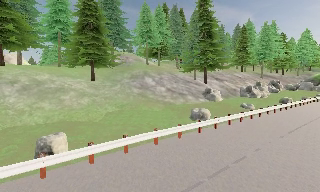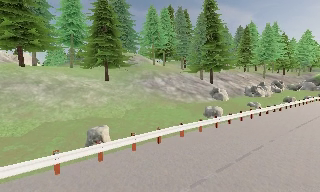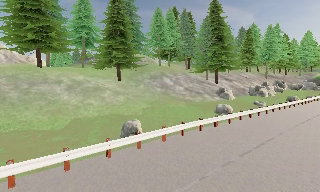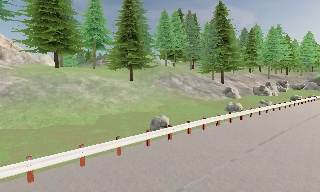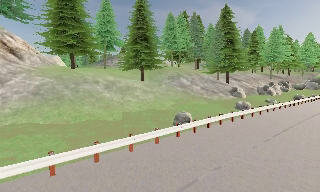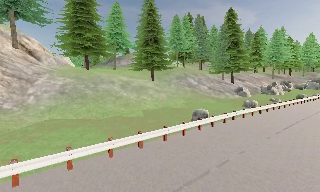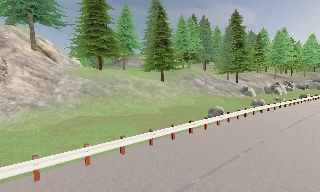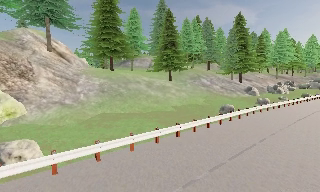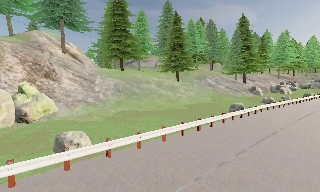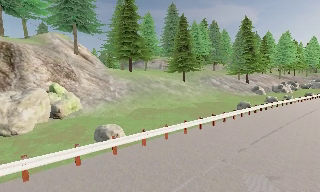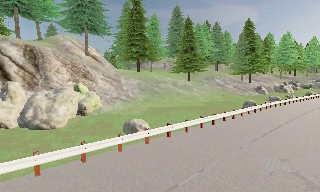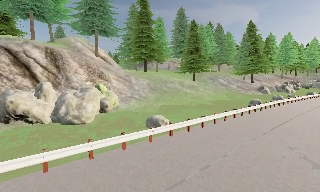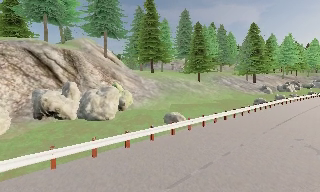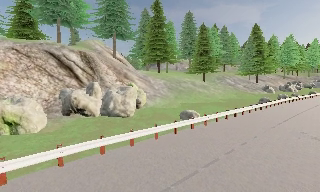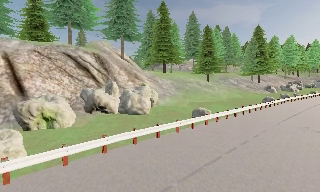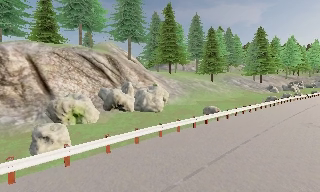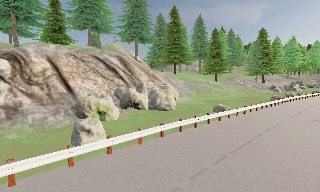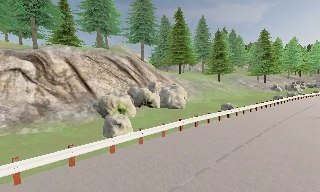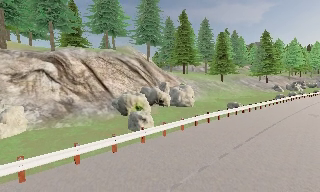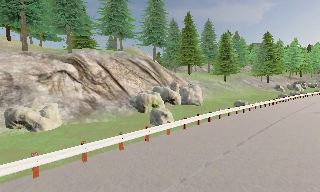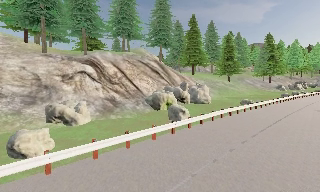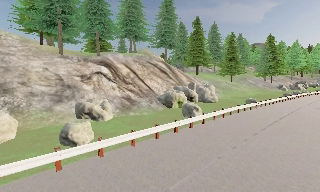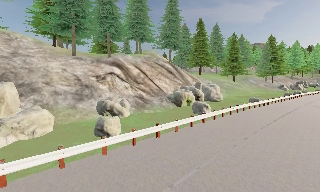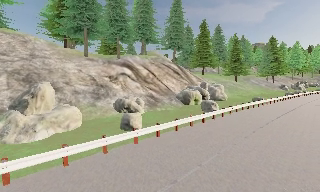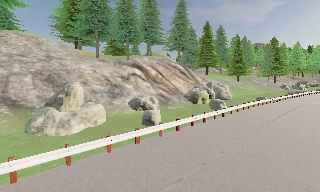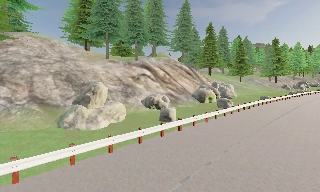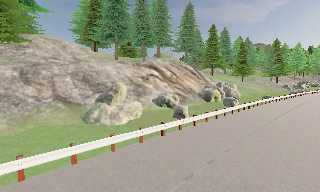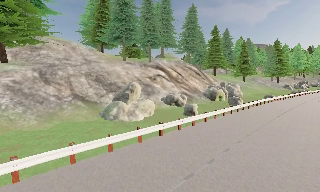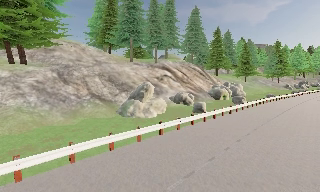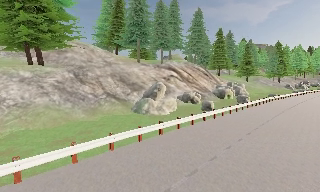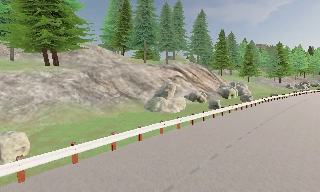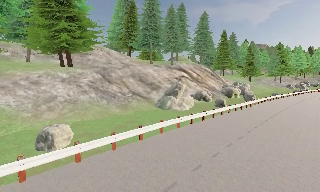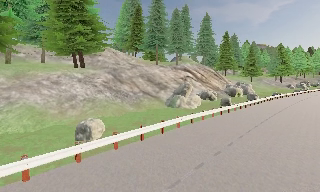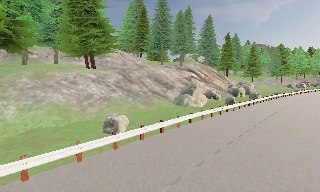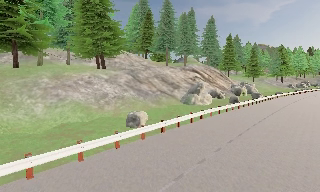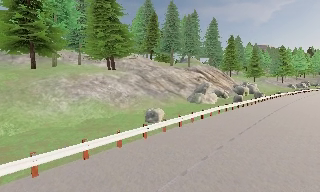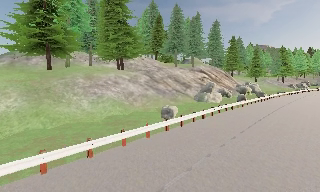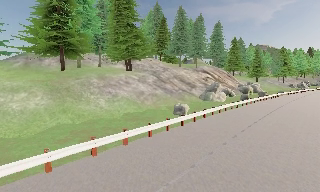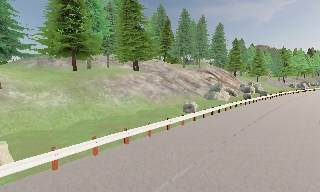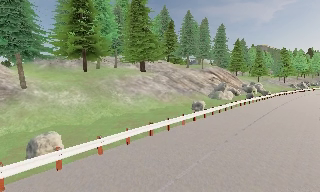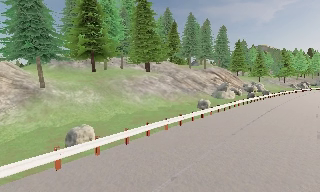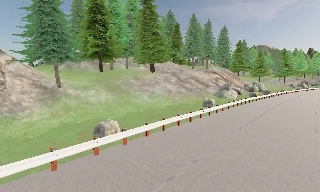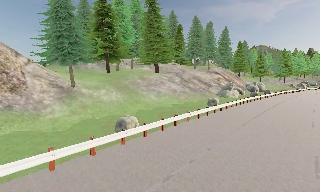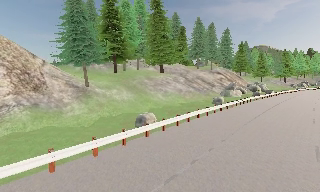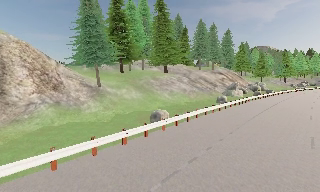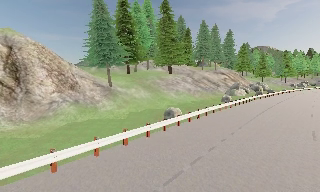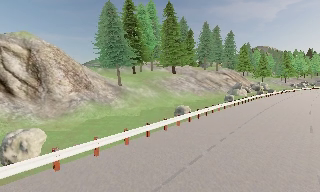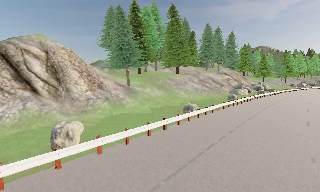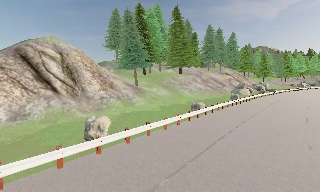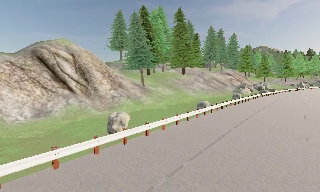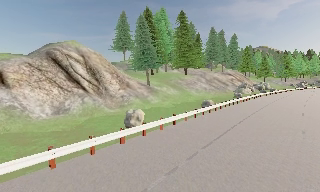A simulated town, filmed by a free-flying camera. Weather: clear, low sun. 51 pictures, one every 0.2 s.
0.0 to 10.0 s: The camera travels to its left and backward, about 80 m, so close, fixed things drift to the right.
The film runs backward here.
